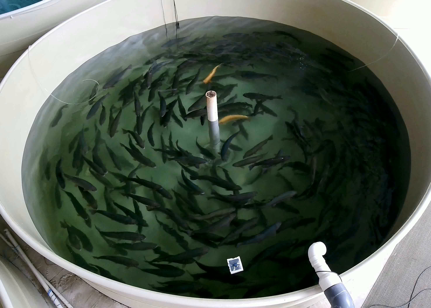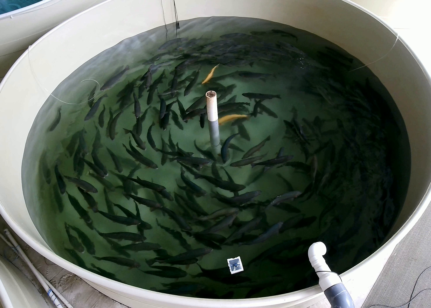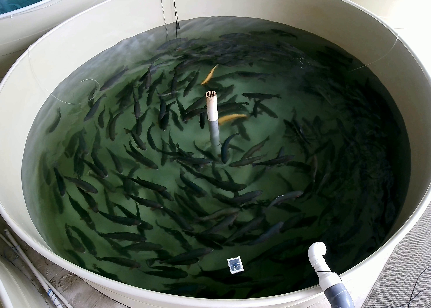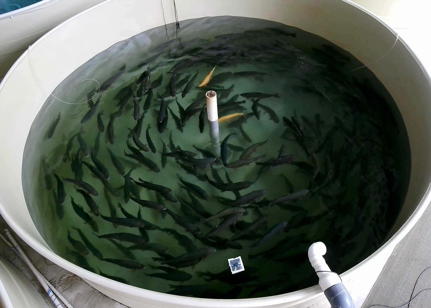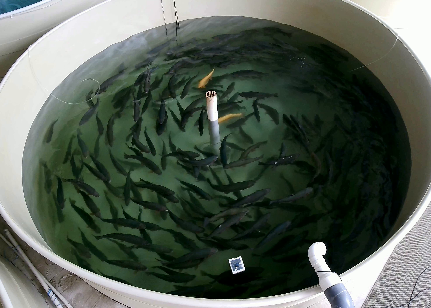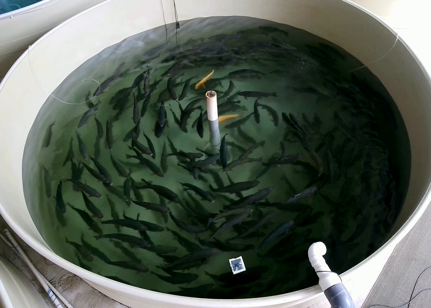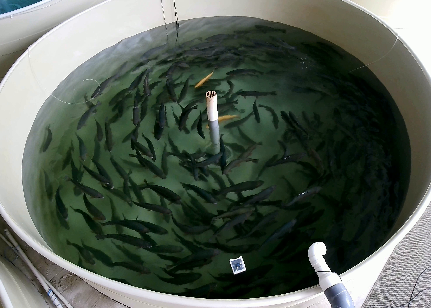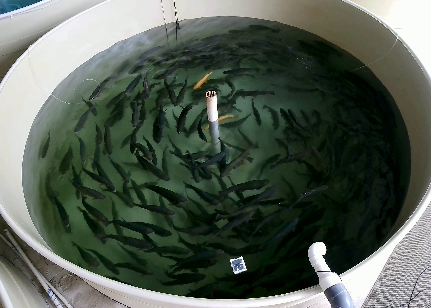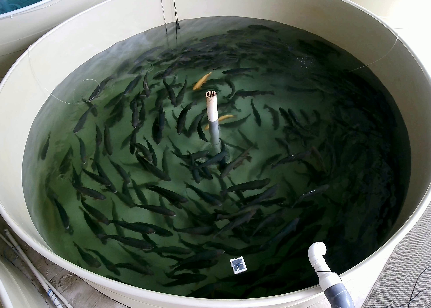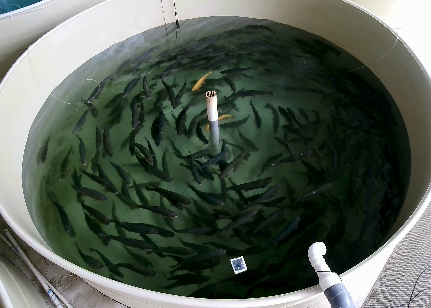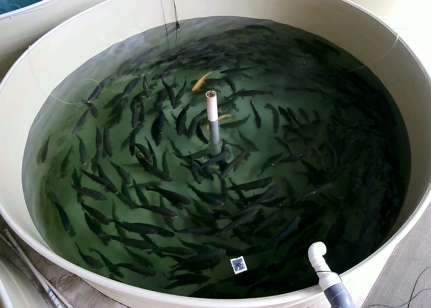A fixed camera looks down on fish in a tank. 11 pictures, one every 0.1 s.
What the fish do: Normal cruising.
